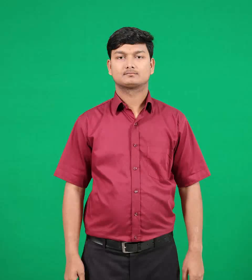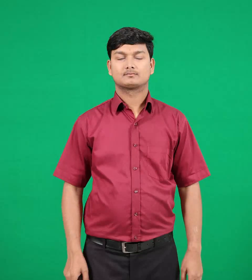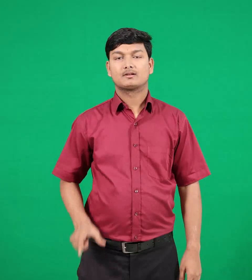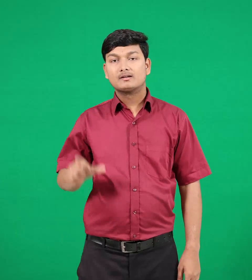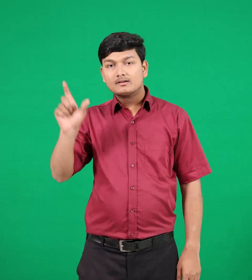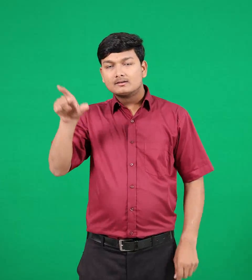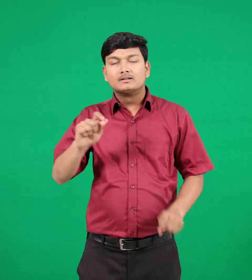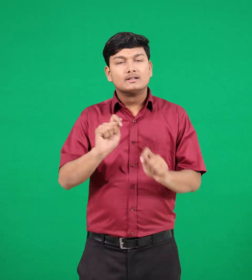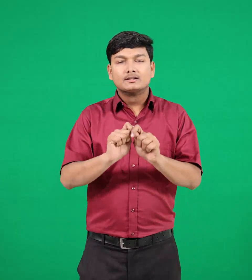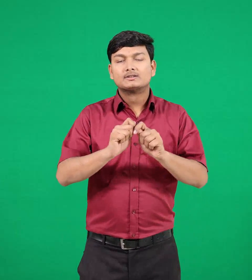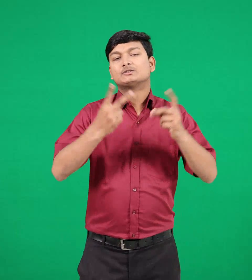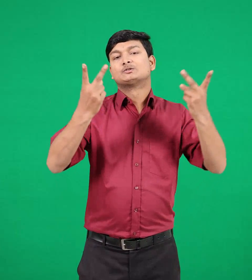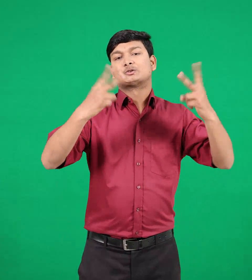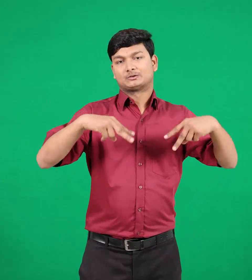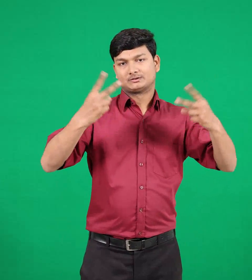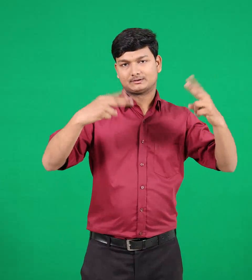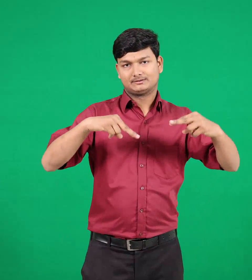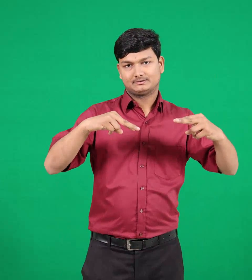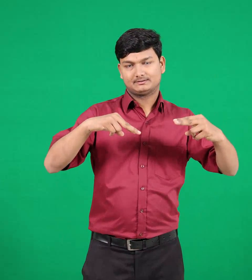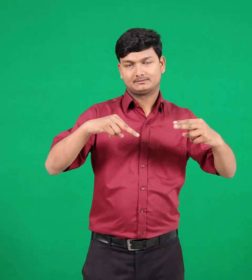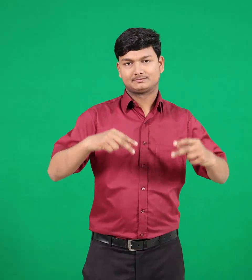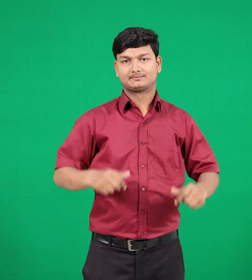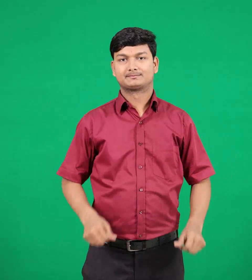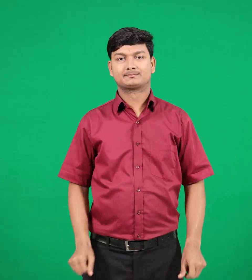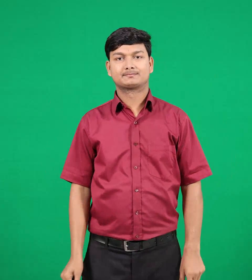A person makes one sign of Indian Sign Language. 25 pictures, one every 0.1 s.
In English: translator
